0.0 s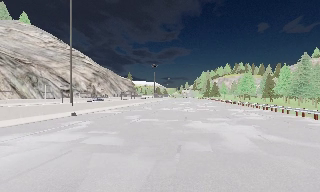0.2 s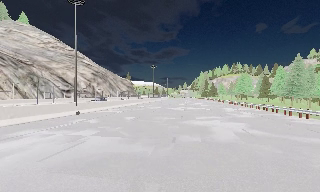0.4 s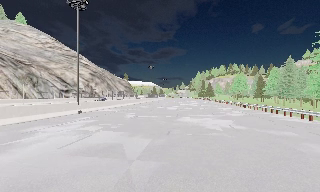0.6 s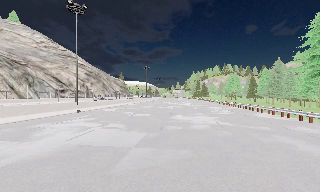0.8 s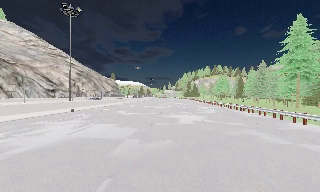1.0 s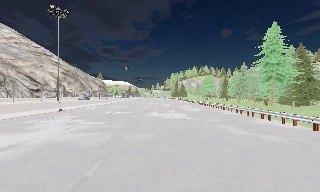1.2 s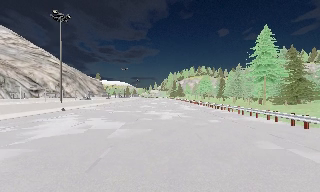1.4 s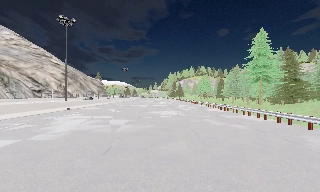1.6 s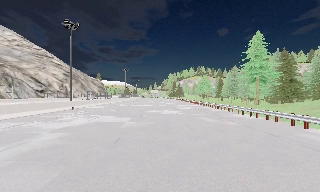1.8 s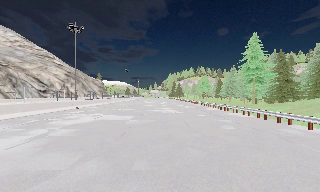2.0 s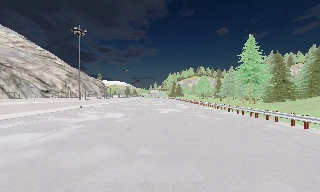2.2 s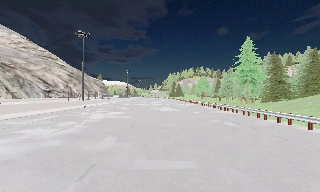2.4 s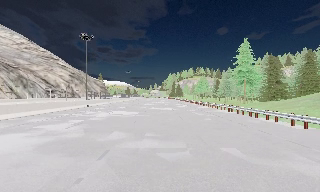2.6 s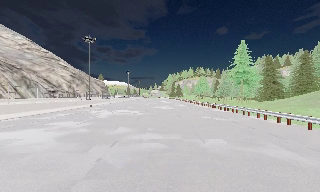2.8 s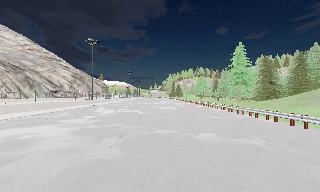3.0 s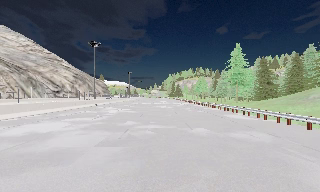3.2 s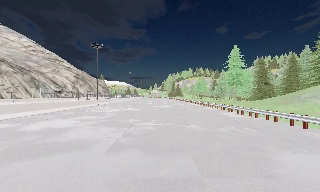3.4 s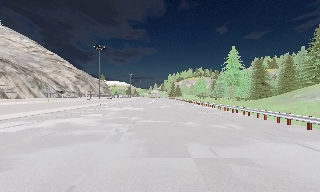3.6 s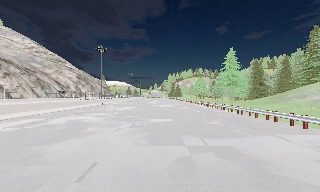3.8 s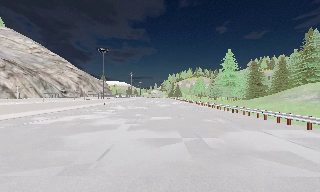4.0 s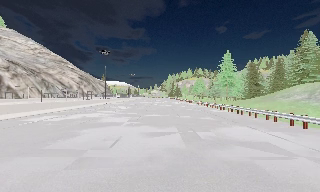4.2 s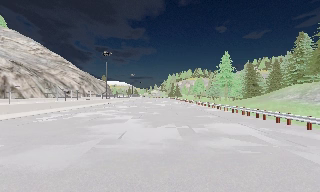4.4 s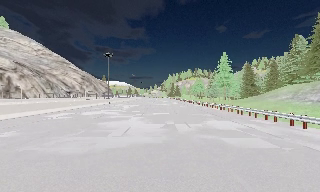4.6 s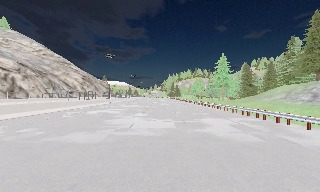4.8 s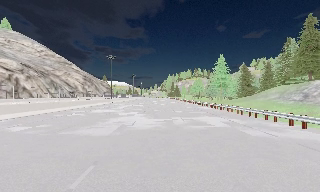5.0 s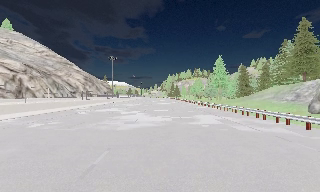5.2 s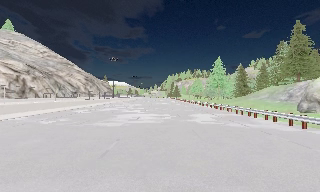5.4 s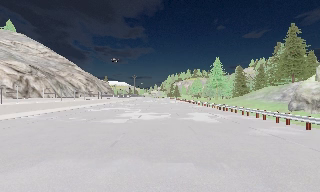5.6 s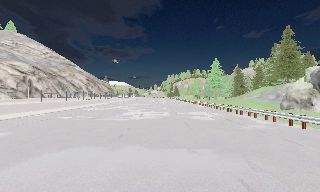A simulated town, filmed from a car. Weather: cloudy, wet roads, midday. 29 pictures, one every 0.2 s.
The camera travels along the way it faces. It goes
backward.
0.0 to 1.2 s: The camera pans to its right, which is clockwise from overhead, by about 10 degrees. It travels backward, about 7 m, so what stands in front gets smaller.
1.2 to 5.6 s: The camera travels backward, about 25 m, so what stands in front gets smaller.
The film runs backward here.
